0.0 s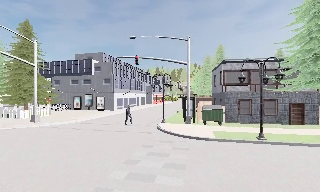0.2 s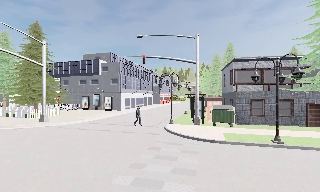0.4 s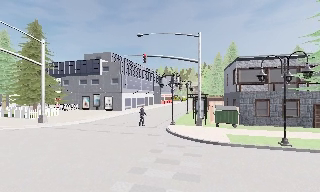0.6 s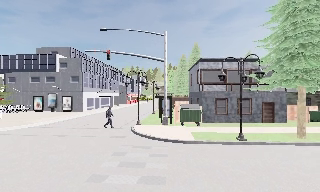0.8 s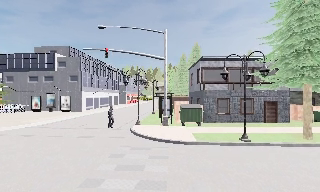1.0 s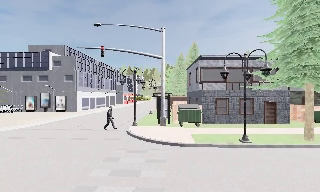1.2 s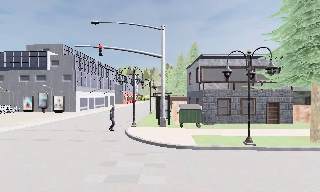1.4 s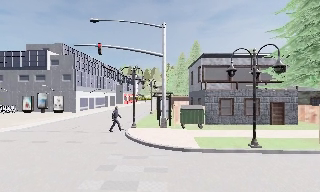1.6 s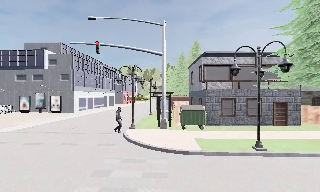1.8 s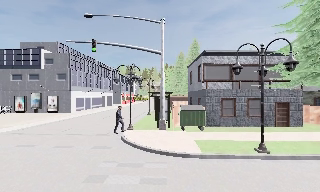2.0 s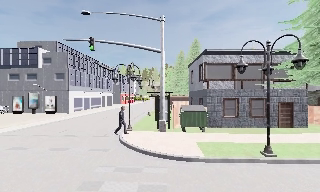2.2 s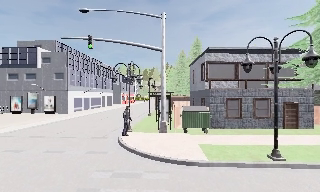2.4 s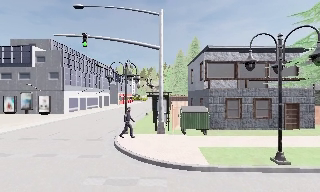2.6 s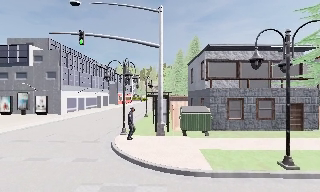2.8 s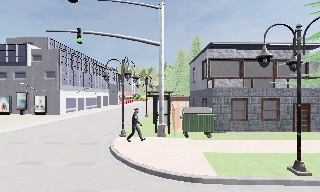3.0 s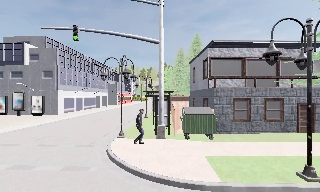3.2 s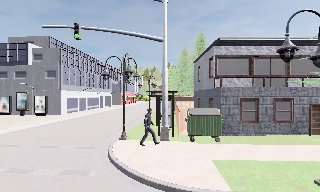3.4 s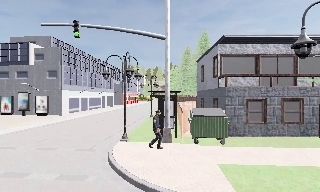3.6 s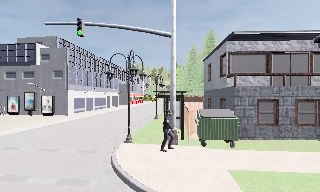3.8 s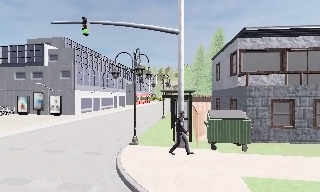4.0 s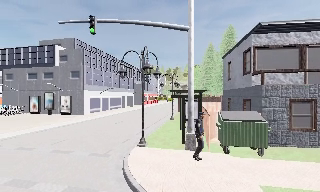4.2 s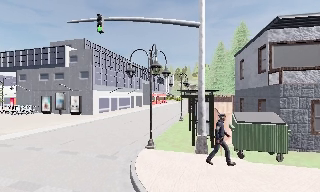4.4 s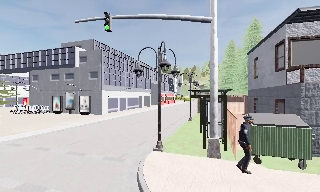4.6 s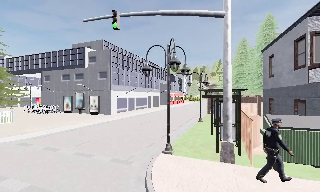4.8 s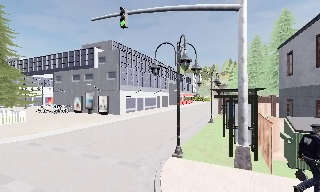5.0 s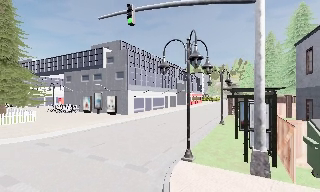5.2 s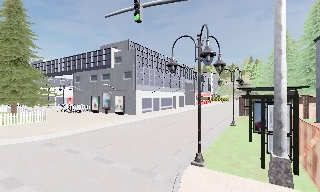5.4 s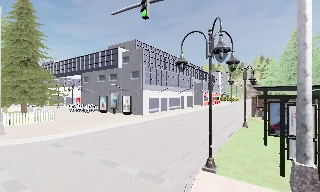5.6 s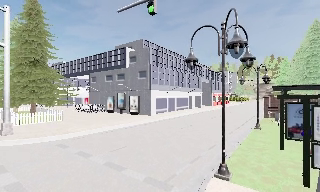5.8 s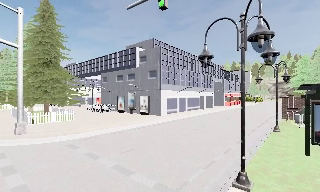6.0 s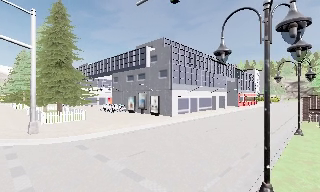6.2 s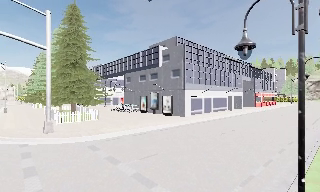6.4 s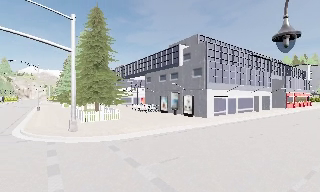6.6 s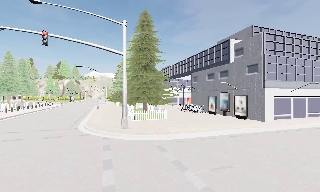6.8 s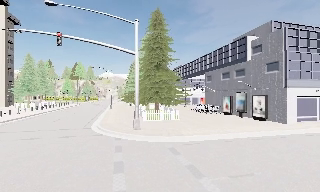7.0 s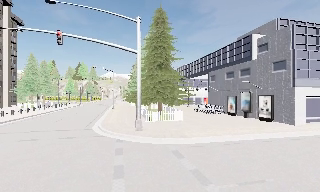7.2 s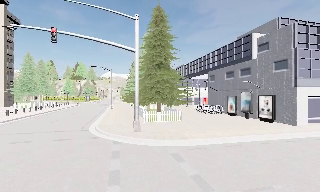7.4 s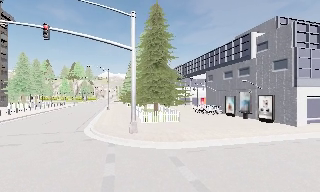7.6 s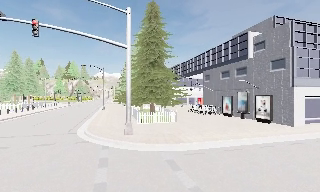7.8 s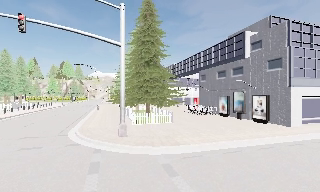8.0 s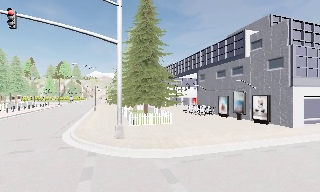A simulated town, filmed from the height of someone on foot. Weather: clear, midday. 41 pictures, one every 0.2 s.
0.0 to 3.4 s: The camera travels forward, about 6 m, so what stands in front looms larger.
3.4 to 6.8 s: The camera swings to its left by about 70 degrees, and the scene slides to the right. It travels forward, about 6 m.
6.8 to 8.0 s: The camera travels forward, about 2.5 m, so what stands in front looms larger.
The film runs forward here.
